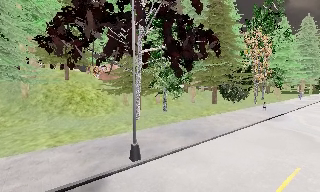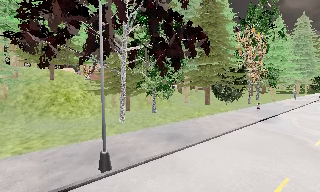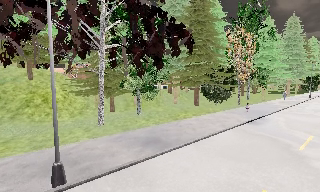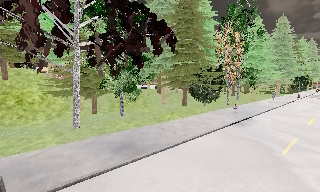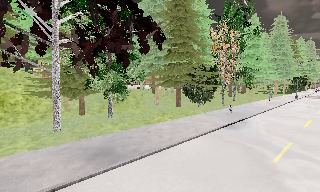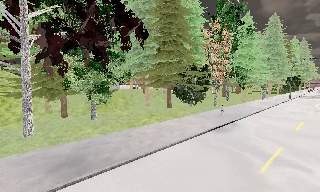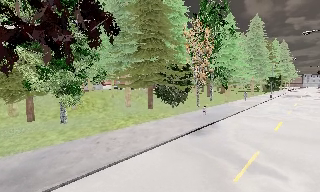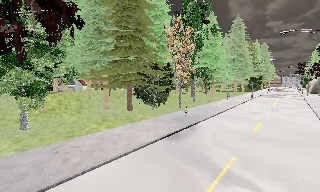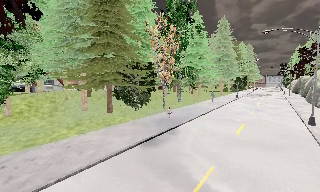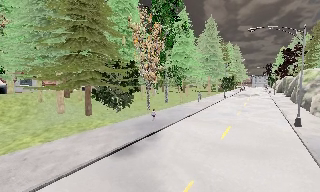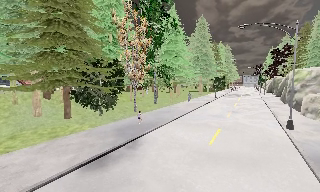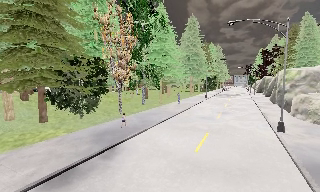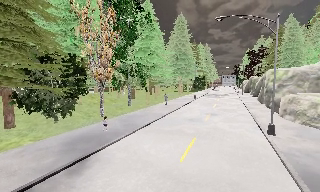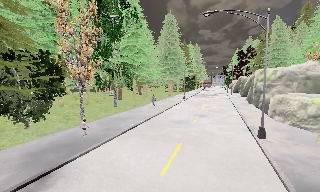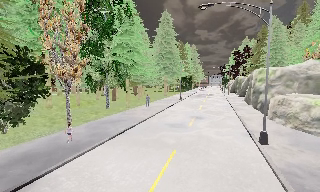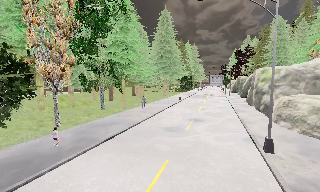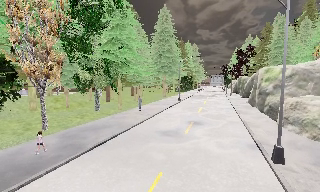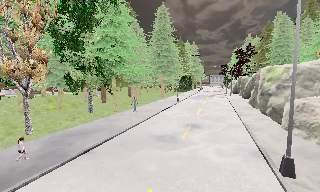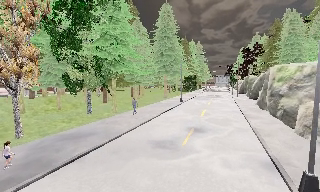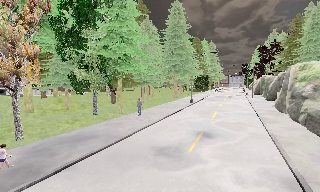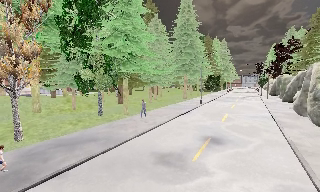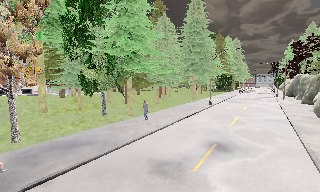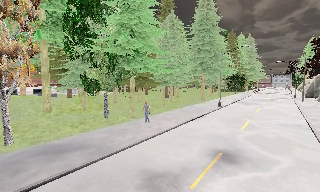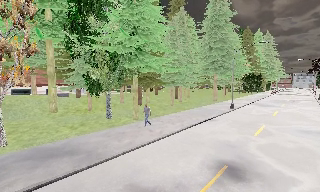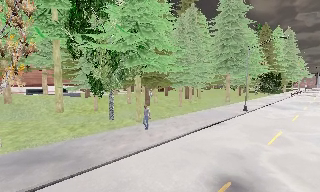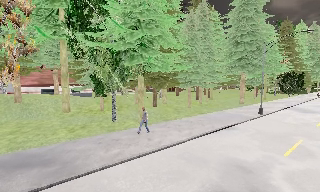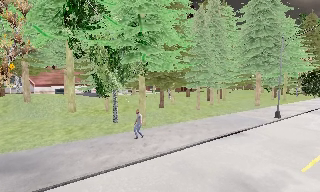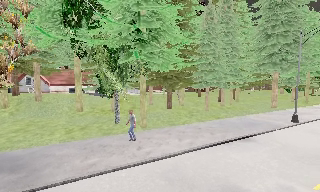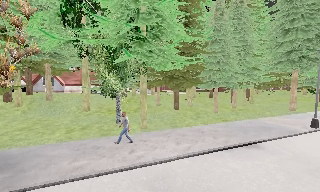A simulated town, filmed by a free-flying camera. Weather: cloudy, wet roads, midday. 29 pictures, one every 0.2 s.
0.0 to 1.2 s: The camera travels to its right and forward, about 7 m, so close, fixed things drift to the left.
1.2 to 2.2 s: The camera pans to its right, which is clockwise from overhead, by about 15 degrees. It travels forward and to its right, about 6 m, so what stands in front looms larger.
2.2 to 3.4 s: The camera travels forward, about 6 m, so what stands in front looms larger.
3.4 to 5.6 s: The camera pans to its left, which is counterclockwise from overhead, by about 50 degrees. It travels forward and to its right, about 12 m.
The film runs forward here.
